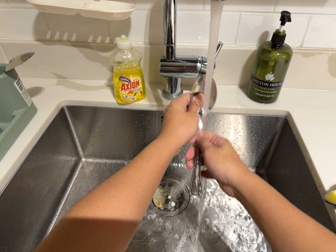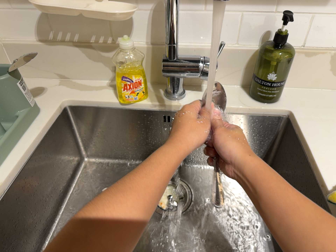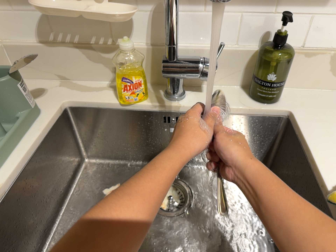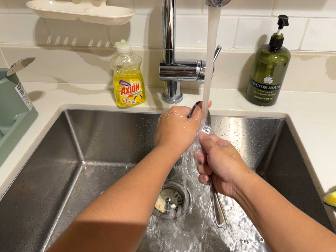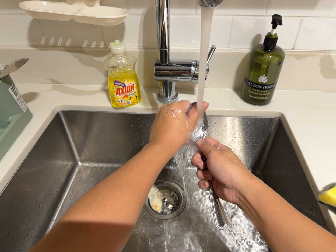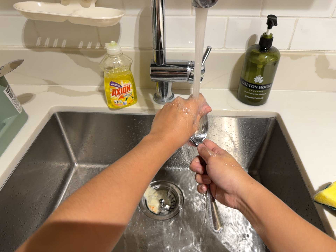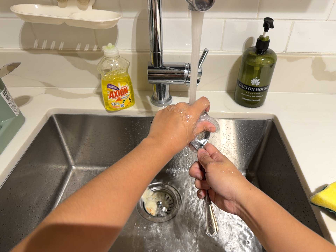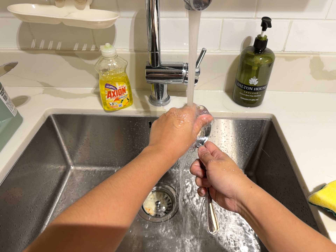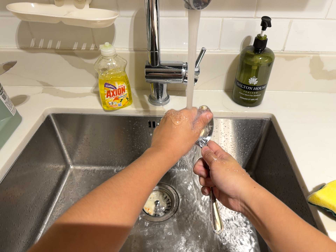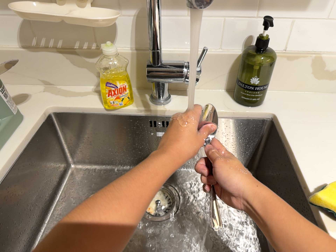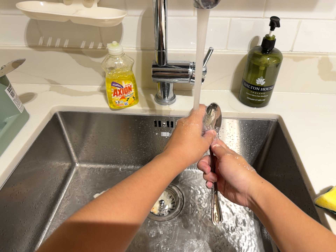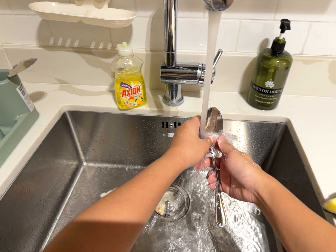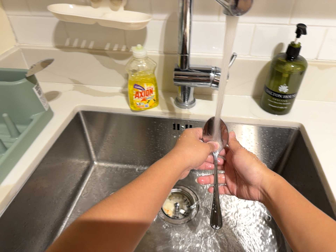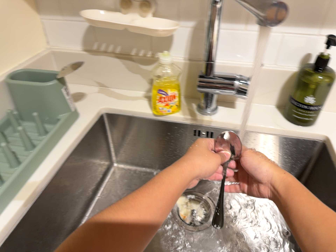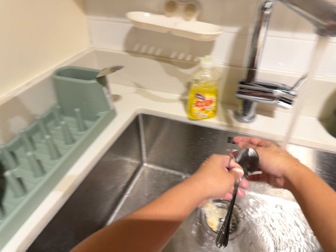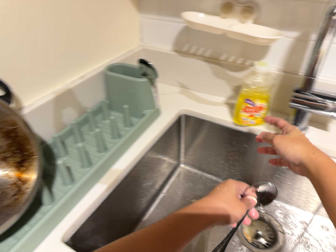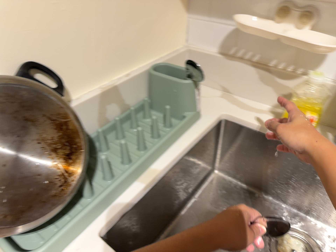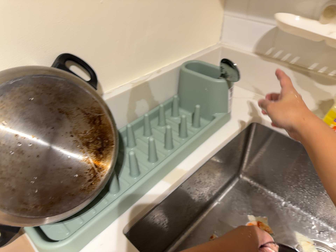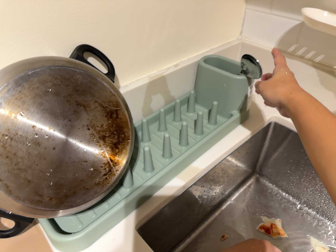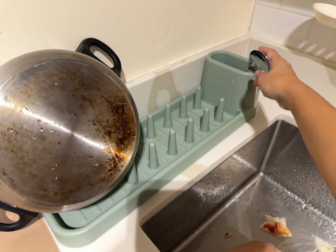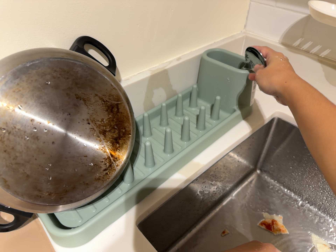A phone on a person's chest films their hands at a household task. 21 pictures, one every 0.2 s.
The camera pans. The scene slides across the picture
to the right.
The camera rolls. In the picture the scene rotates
clockwise.
0.0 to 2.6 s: The camera shifts only a little, or ends up much as it began.
2.6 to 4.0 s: The camera swings to its left by about 30 degrees, and the scene slides to the right. It travels to its left, about 12 cm, so close, fixed things drift to the right. It rolls about its line of sight by about 20 degrees, and the scene rotates clockwise.
The film runs backward here.
